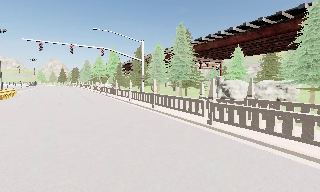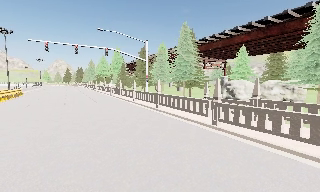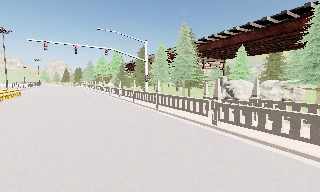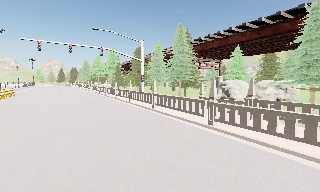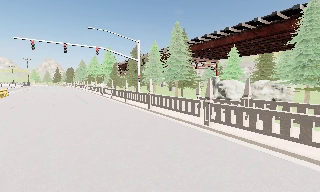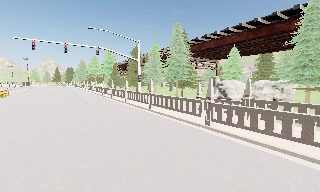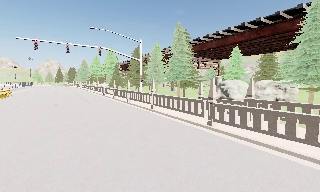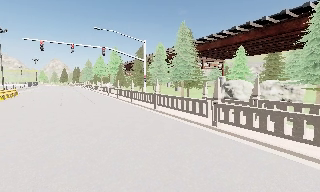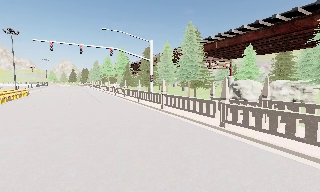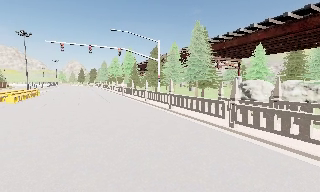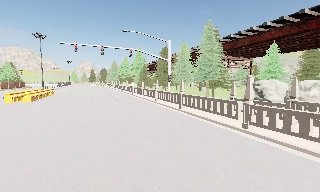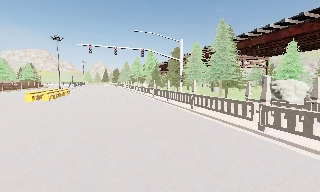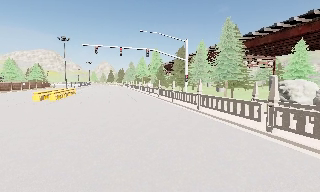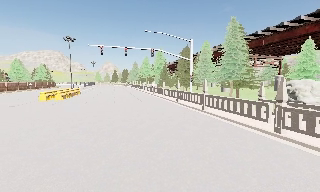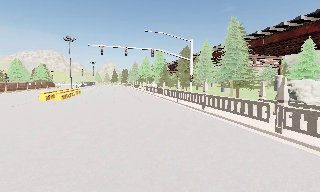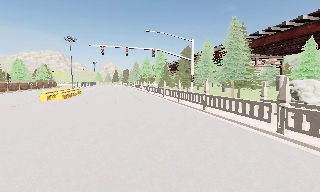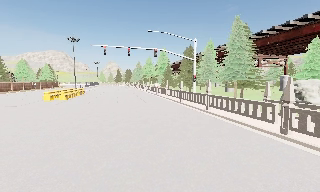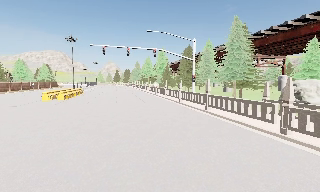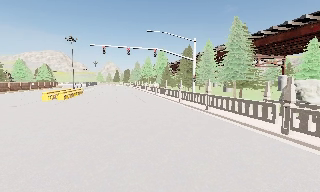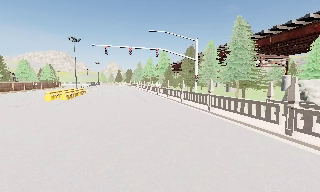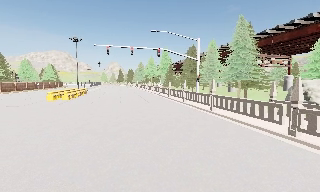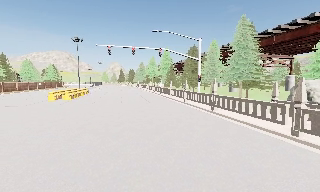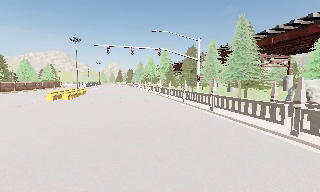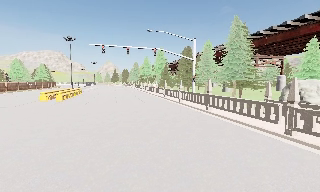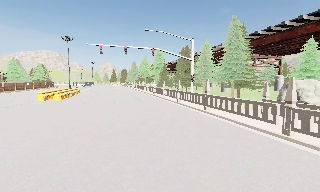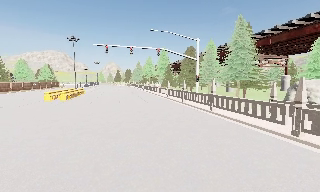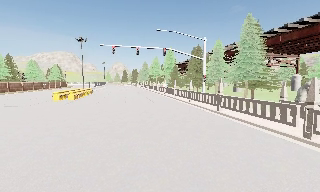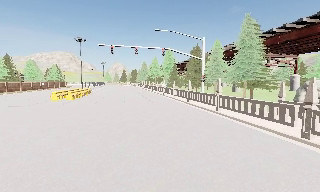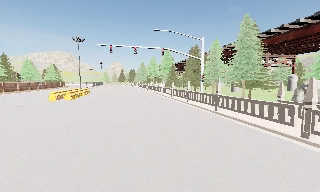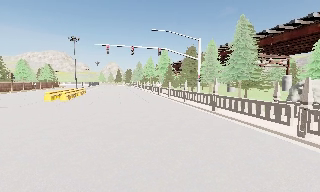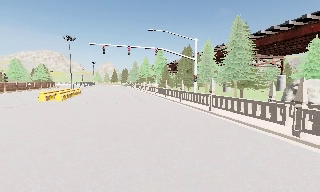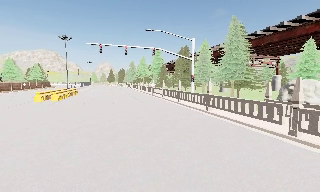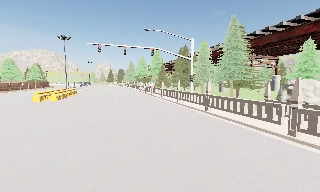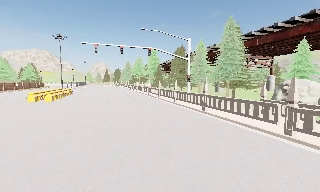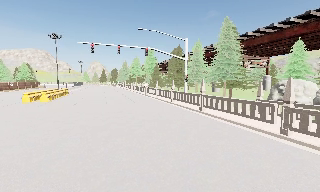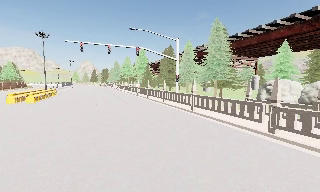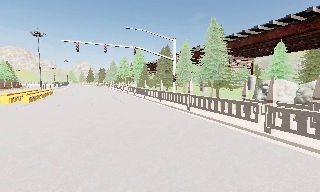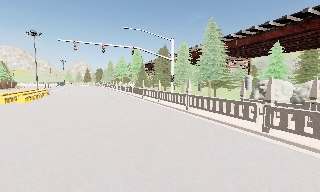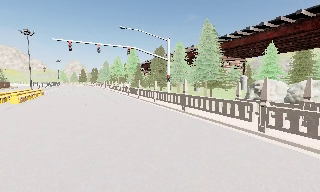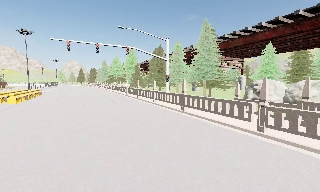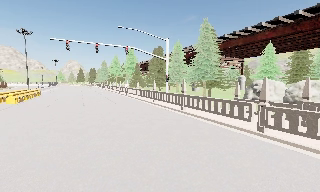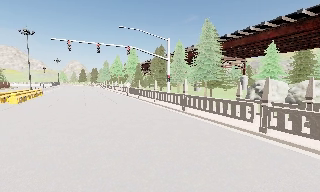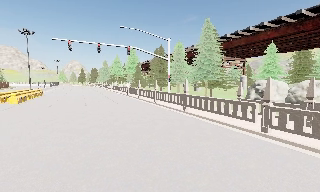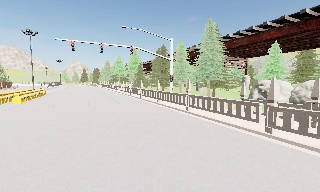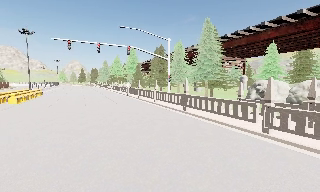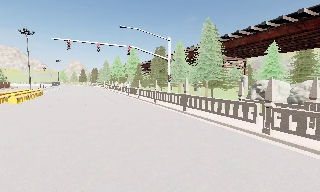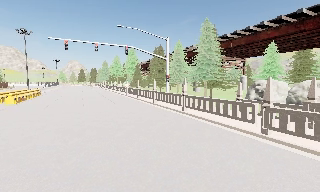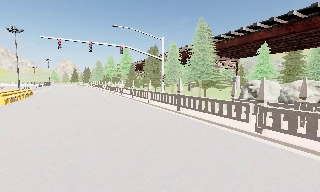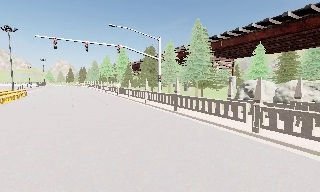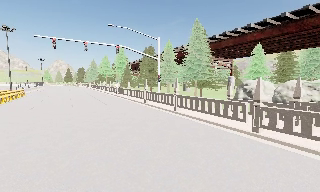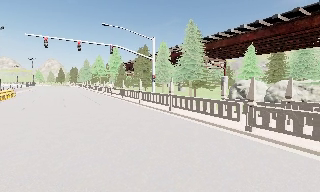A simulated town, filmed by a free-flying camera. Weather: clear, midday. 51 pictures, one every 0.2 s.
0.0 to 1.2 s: The camera shifts only a little, or ends up much as it began.
1.2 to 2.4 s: The camera swings to its left by about 15 degrees, and the scene slides to the right.
2.4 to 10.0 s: The camera pans to its right, which is clockwise from overhead, by about 15 degrees. It travels forward and to its left, about 1.5 m, so what stands in front looms larger.
The film runs forward here.
